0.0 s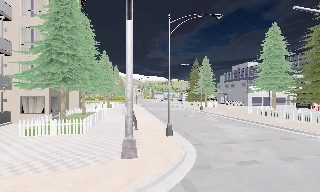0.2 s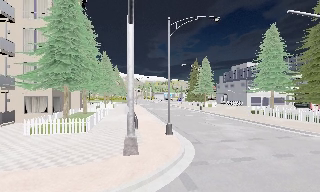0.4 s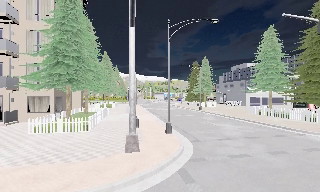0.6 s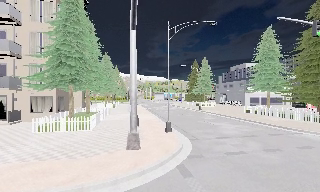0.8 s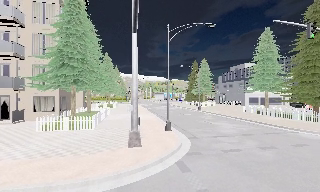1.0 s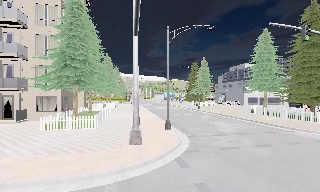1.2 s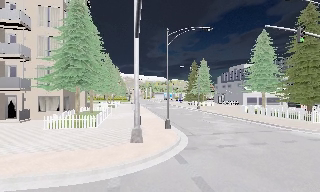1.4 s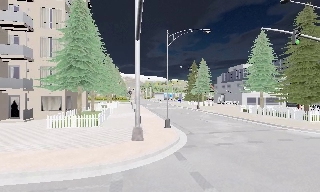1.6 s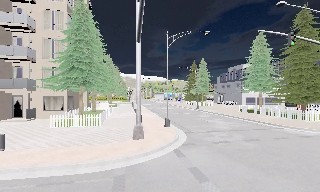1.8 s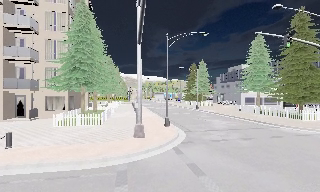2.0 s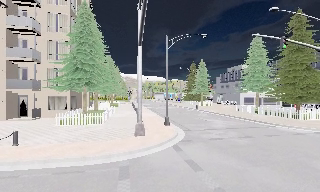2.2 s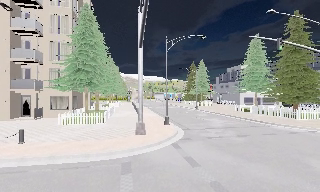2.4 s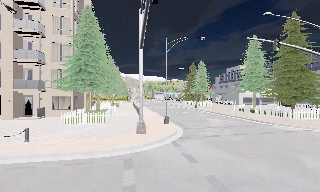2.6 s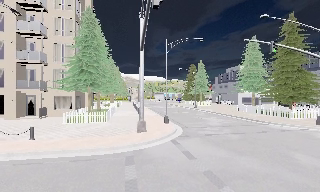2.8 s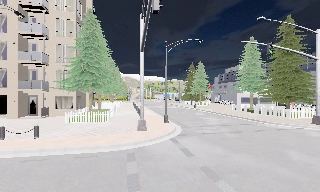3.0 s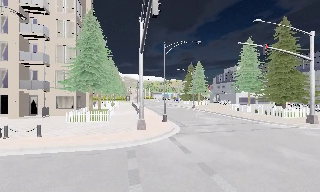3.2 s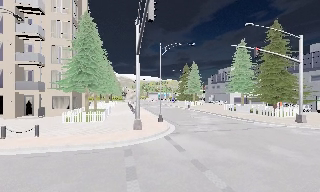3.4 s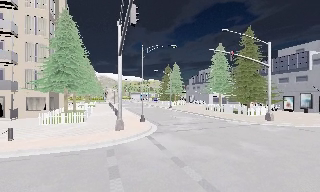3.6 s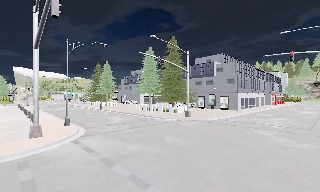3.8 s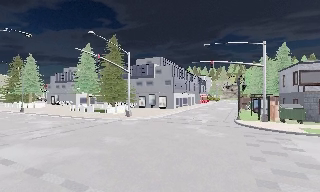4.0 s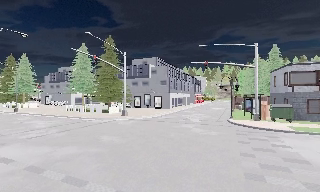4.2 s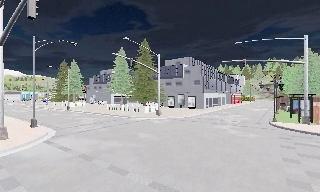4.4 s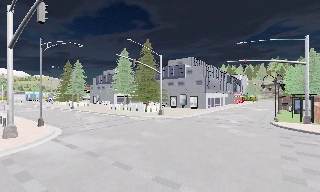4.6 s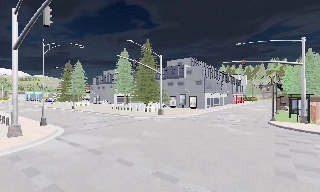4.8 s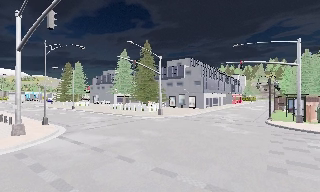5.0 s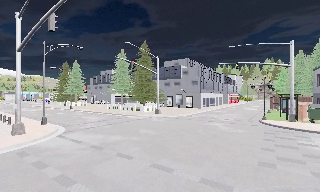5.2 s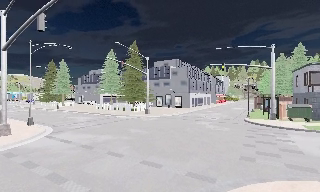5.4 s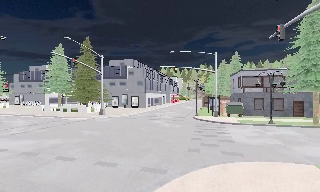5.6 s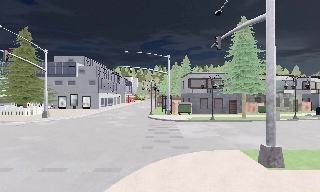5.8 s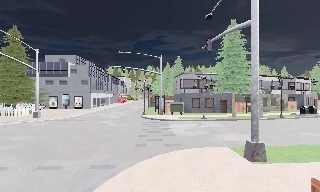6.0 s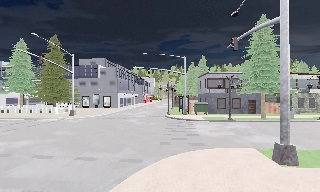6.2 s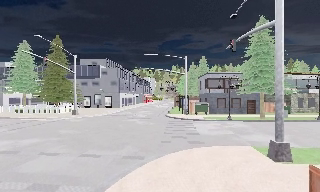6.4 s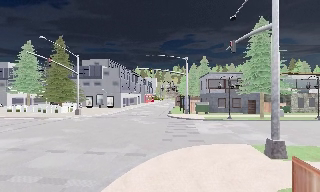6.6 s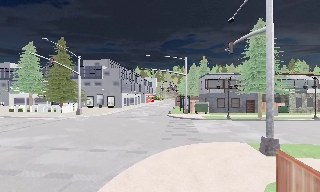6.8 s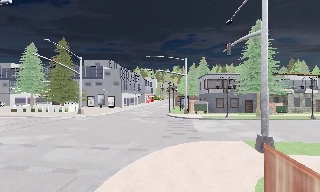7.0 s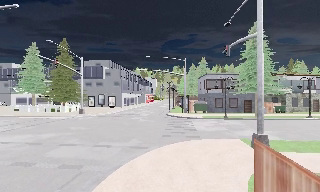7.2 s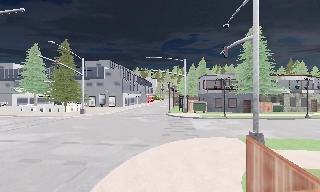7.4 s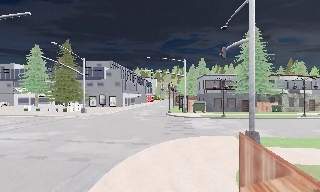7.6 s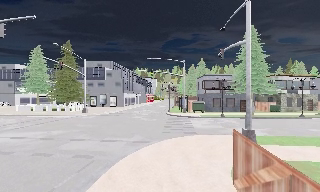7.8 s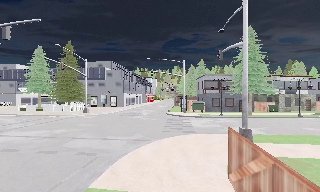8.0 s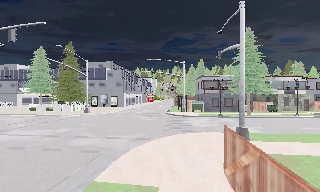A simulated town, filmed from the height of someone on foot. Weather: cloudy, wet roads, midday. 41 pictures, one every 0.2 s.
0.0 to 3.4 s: The camera travels backward, about 6 m, so what stands in front gets smaller.
3.4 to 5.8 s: The camera swings to its right by about 70 degrees, and the scene slides to the left. It travels backward, about 4 m.
5.8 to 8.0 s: The camera travels backward, about 3.5 m, so what stands in front gets smaller.
The film runs backward here.
